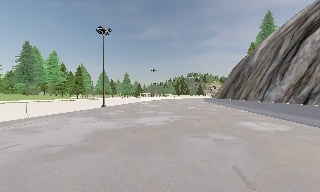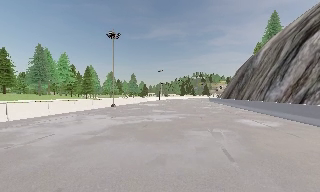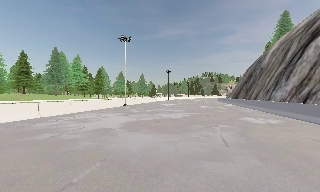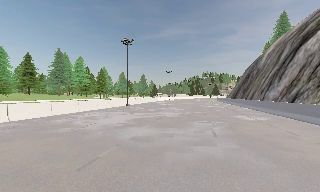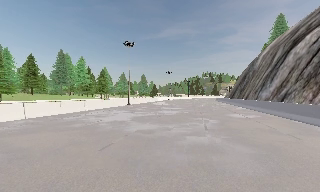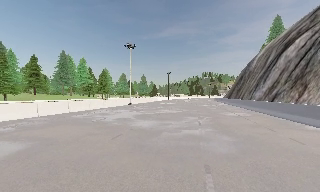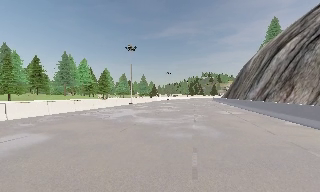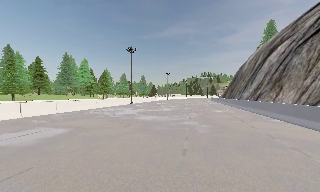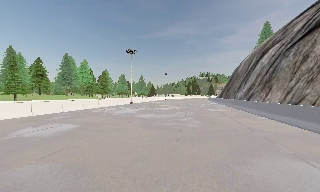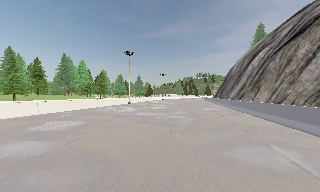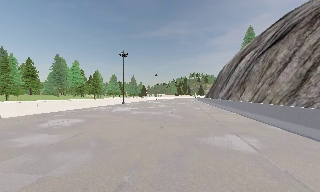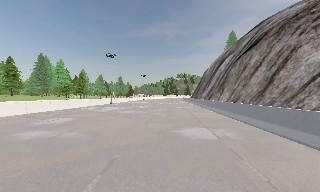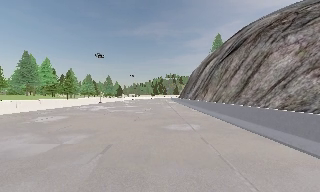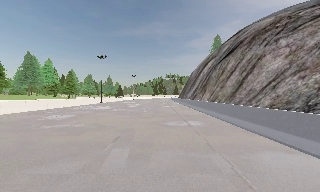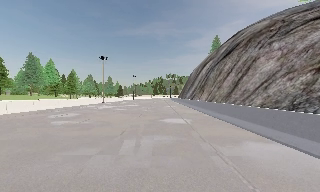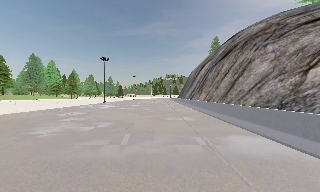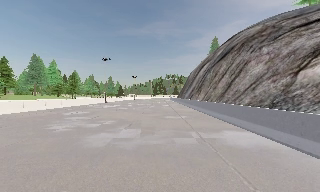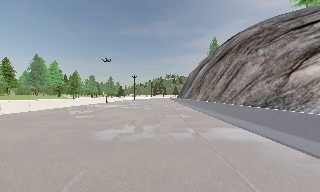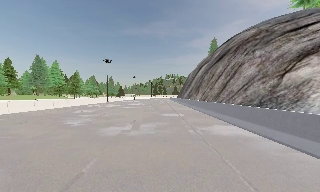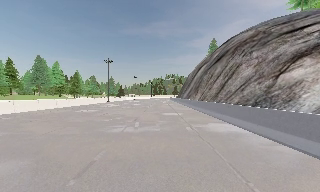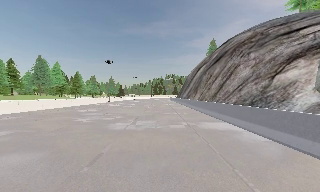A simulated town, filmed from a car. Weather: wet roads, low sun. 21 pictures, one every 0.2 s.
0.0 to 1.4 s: The camera travels backward, about 9 m, so what stands in front gets smaller.
1.4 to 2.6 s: The camera pans to its right, which is clockwise from overhead, by about 10 degrees. It travels backward, about 8 m, so what stands in front gets smaller.
2.6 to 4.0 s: The camera travels backward, about 6 m, so what stands in front gets smaller. It loses speed.
The film runs backward here.
